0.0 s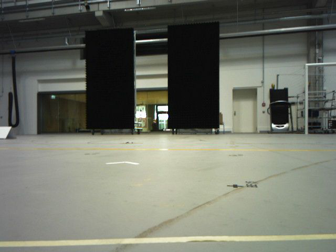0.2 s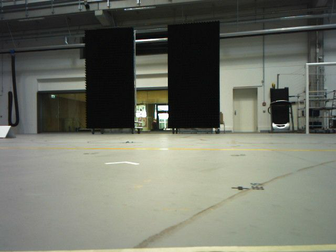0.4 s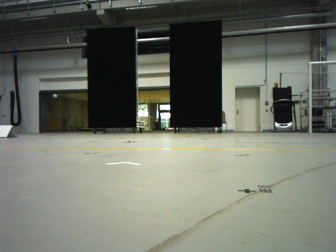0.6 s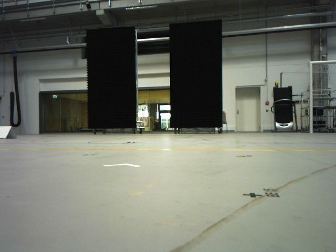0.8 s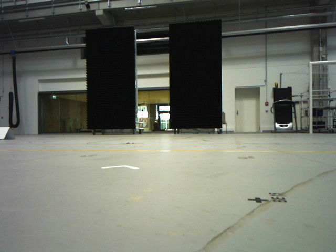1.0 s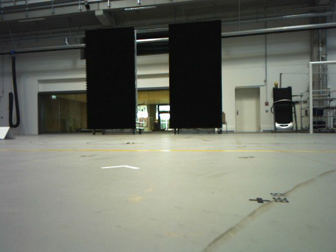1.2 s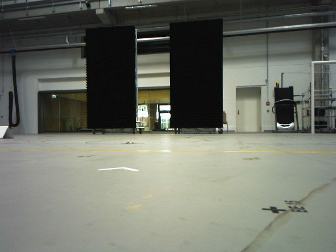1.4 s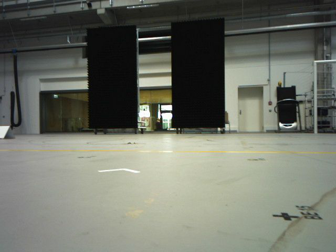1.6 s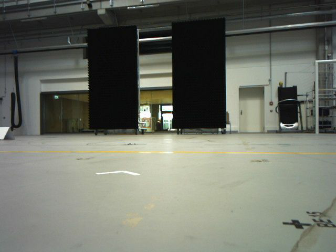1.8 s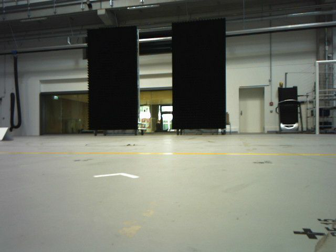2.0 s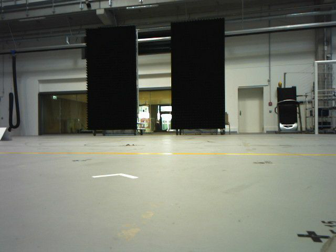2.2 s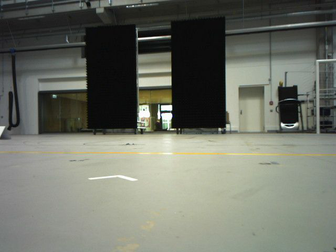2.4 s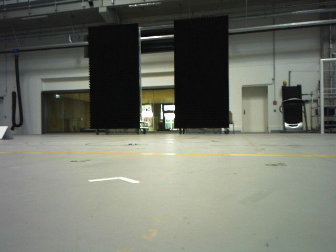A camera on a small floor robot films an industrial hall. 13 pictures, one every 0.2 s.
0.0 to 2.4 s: The camera travels forward, about 0.5 m, so what stands in front looms larger.
The film runs forward here.
